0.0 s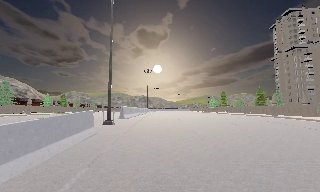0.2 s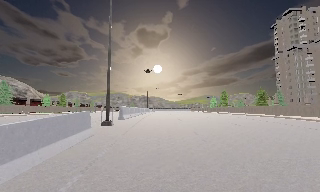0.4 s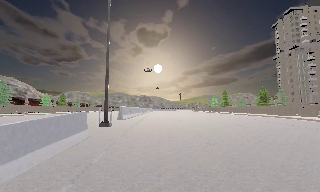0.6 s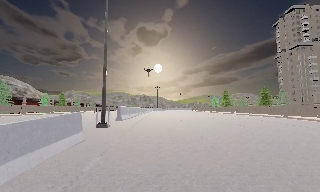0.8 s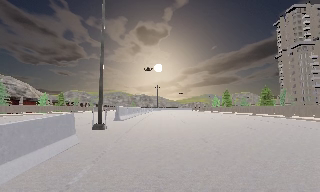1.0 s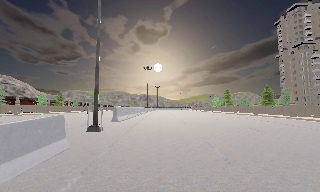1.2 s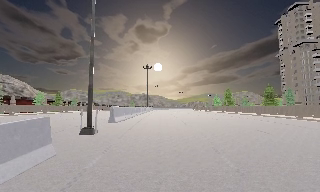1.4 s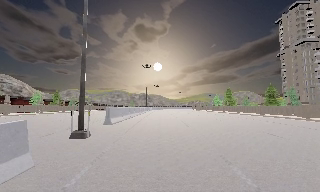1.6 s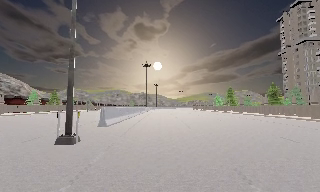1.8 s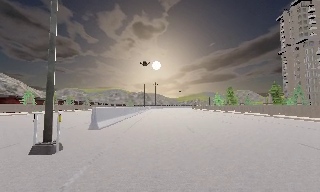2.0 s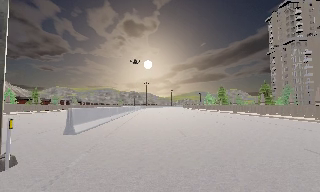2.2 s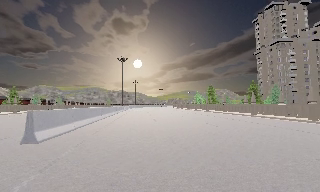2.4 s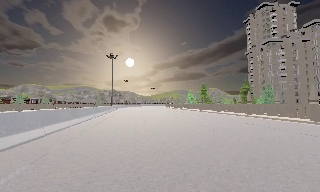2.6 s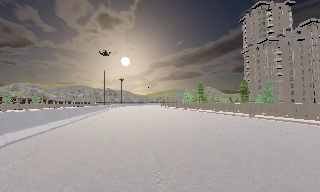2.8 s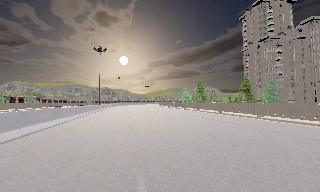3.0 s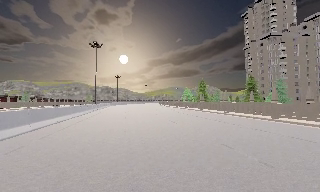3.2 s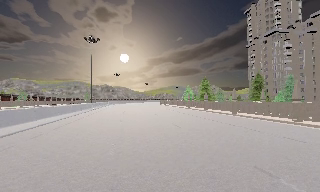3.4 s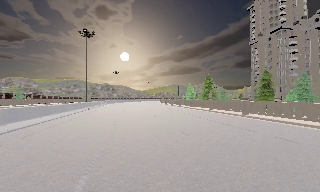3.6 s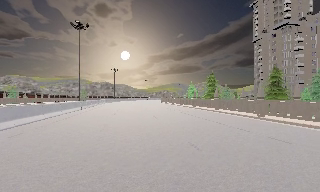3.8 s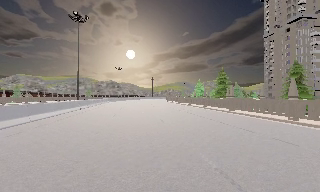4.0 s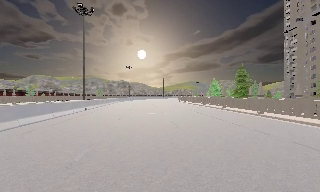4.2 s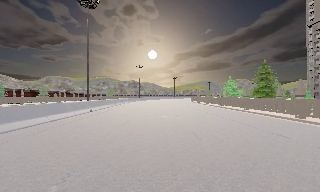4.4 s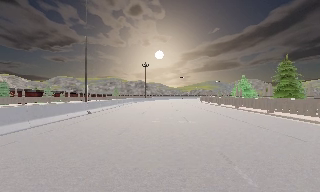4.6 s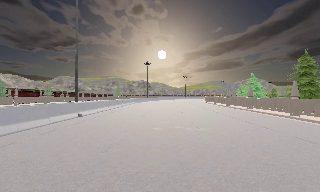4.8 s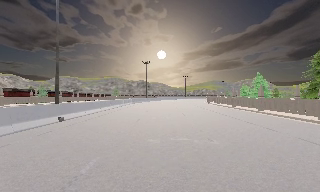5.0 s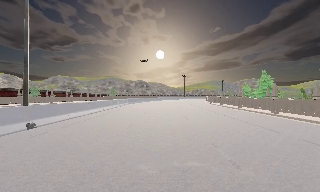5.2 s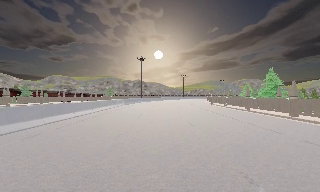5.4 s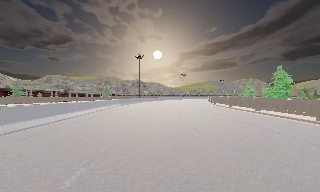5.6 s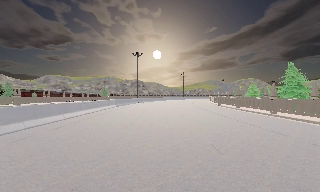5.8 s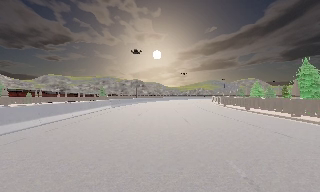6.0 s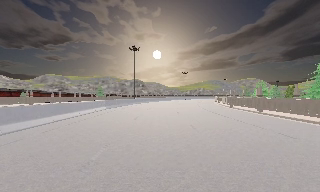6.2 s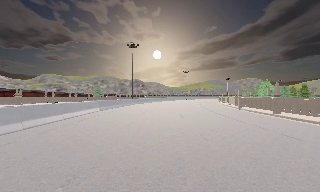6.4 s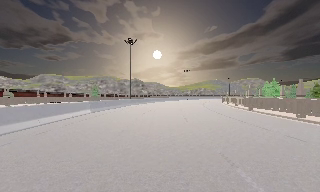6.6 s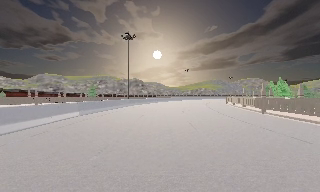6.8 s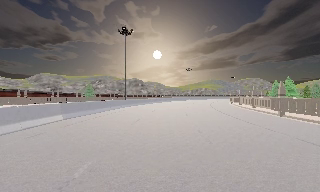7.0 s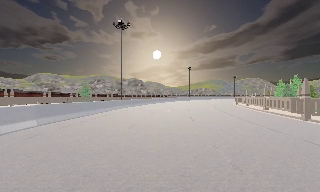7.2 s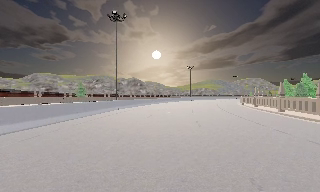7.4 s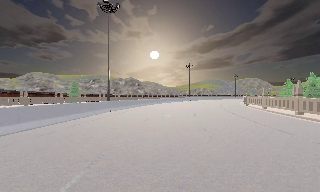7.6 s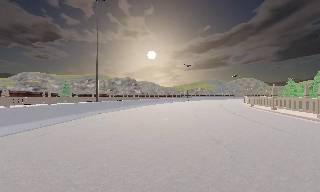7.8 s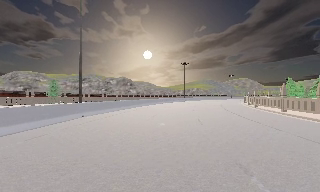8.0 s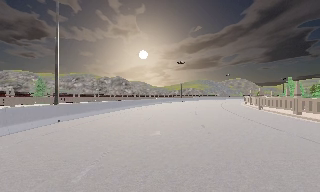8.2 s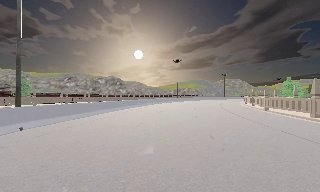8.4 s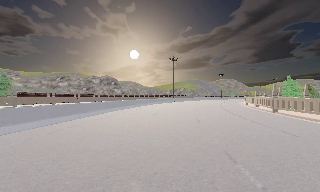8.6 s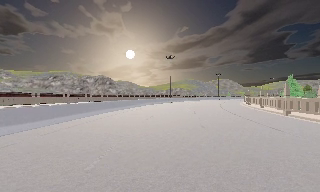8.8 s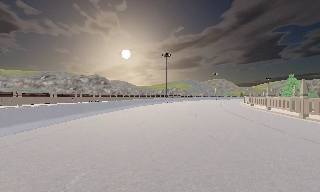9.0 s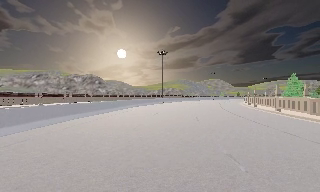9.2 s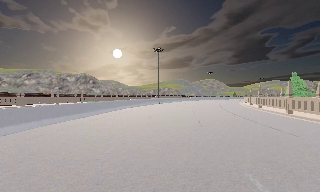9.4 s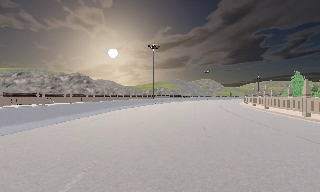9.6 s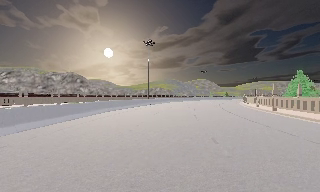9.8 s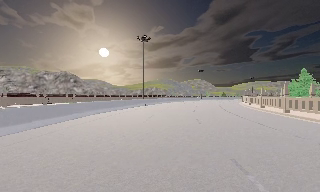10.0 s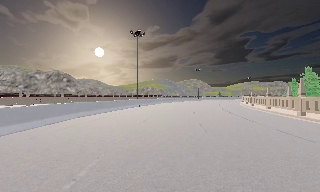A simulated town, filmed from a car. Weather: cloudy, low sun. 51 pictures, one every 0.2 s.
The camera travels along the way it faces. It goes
forward.
0.0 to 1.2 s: The camera travels forward, about 3 m, so what stands in front looms larger. It gains speed.
1.2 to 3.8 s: The camera travels forward, about 20 m, so what stands in front looms larger. It gains speed.
3.8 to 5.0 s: The scene slides to the right, as the camera pans about 10 degrees to its left. It travels forward, about 13 m, so what stands in front looms larger.
5.0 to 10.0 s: The camera pans to its right, which is clockwise from overhead, by about 20 degrees. It travels forward, about 55 m, so what stands in front looms larger.
The film runs forward here.
